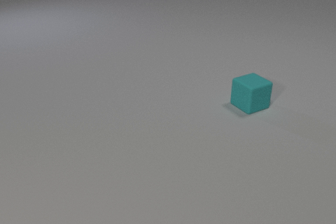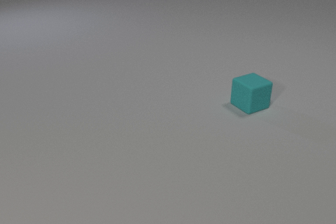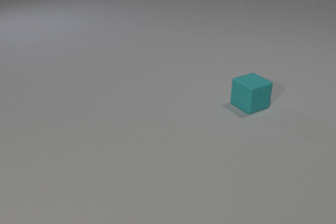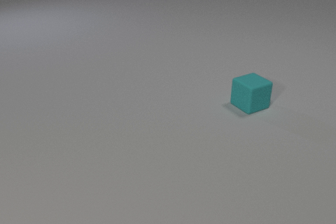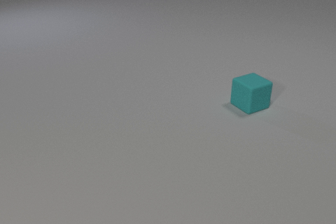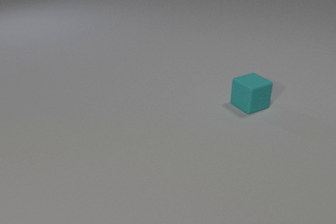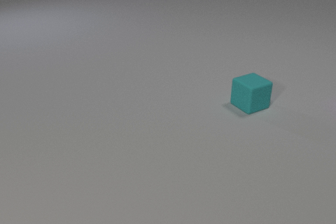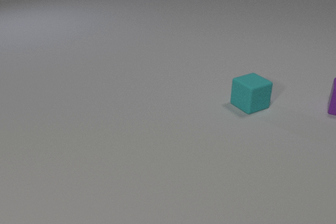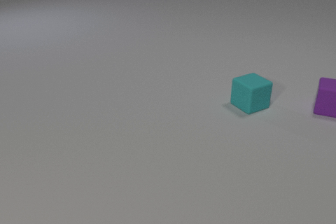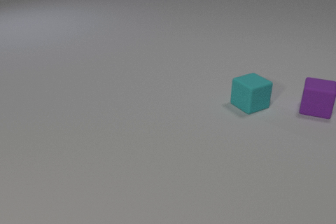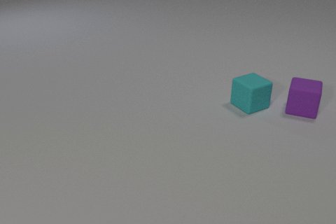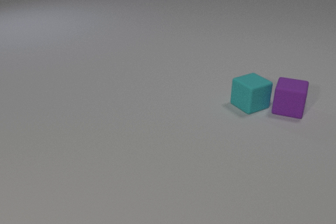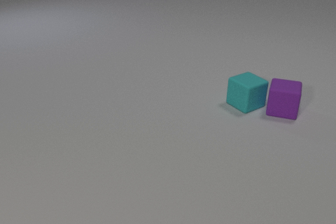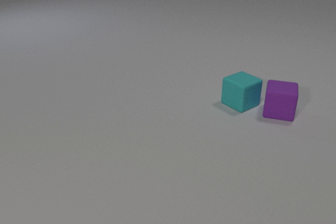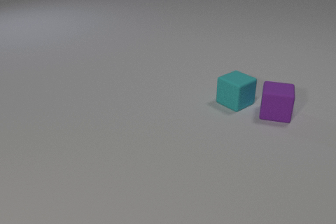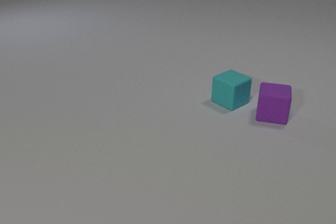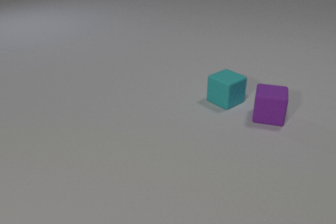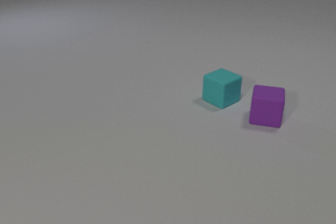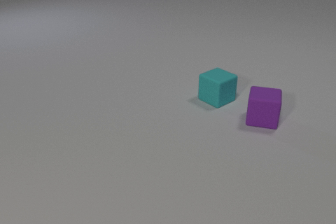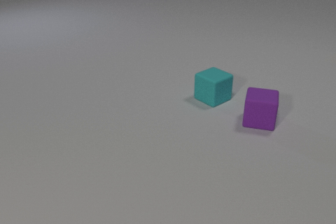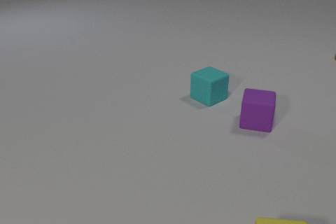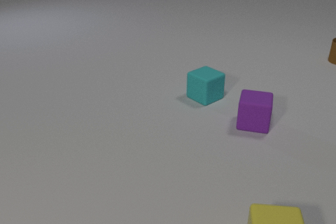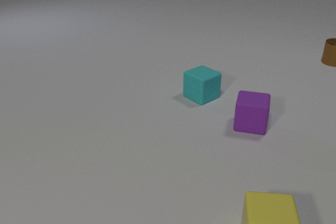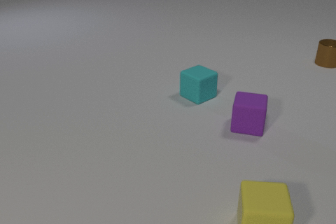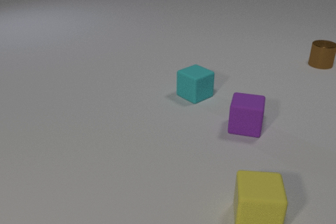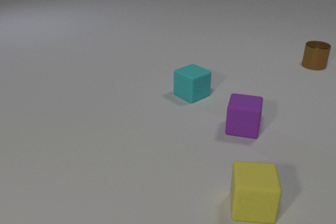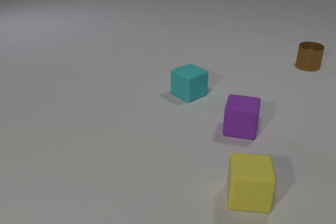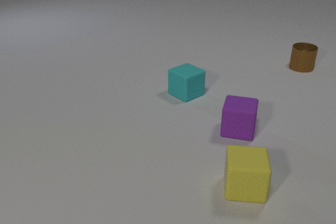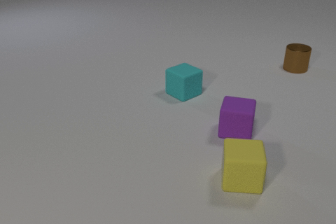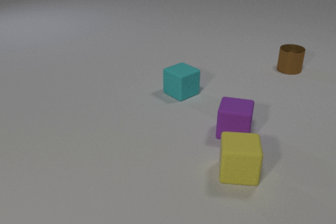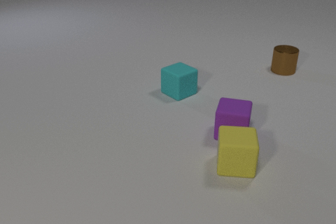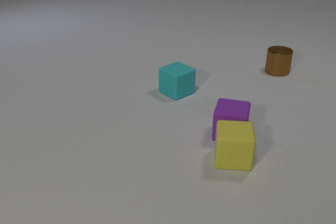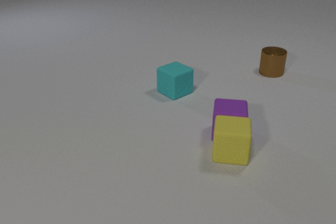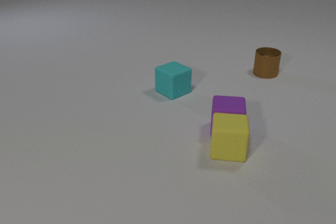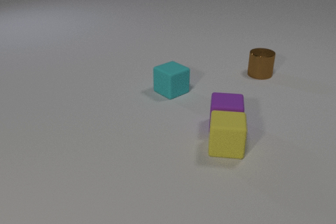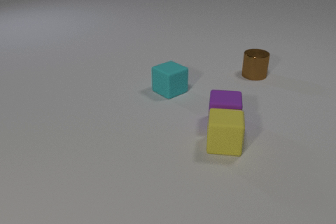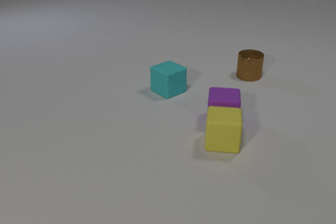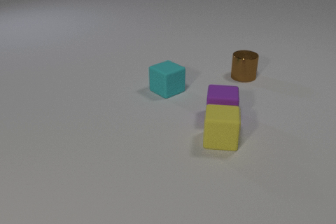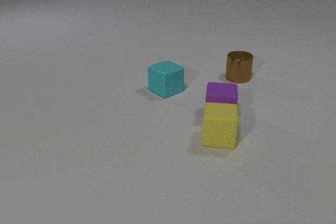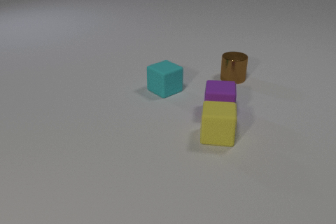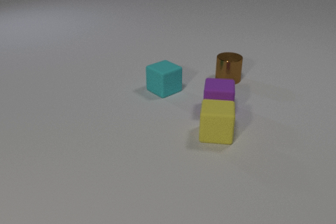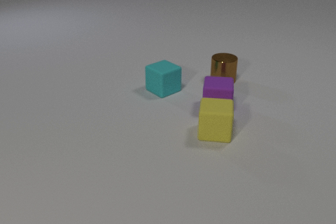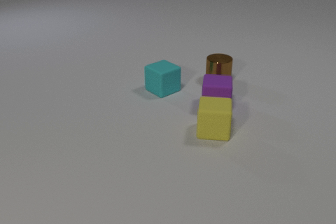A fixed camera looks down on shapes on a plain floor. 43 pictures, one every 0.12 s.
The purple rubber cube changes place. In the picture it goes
to the left.
The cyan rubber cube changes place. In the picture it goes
to the left.
0.00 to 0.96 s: The purple rubber cube comes in at the right edge, slides to the left and toward the camera.
0.96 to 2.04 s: The purple rubber cube slides to the left and toward the camera. The cyan rubber cube slides to the left. The purple rubber cube and the cyan rubber cube collide.
2.04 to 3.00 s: The purple rubber cube slides toward the camera and to the left. The cyan rubber cube slides to the left. The yellow rubber cube comes in at the bottom edge, slides away from the camera. The brown metal cylinder comes in at the right edge, slides to the left and toward the camera.
3.00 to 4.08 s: The purple rubber cube slides to the left. The cyan rubber cube slides to the left. The yellow rubber cube slides away from the camera. The brown metal cylinder slides to the left and toward the camera. The purple rubber cube and the yellow rubber cube collide.
4.08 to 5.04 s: The purple rubber cube slides away from the camera. The cyan rubber cube slides to the left. The yellow rubber cube slides away from the camera and to the left. The brown metal cylinder slides to the left and toward the camera.
Are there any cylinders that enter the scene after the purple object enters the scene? yes.
Are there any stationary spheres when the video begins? no.
What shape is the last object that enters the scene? cylinder.
